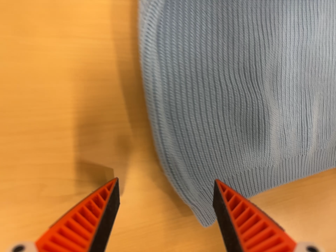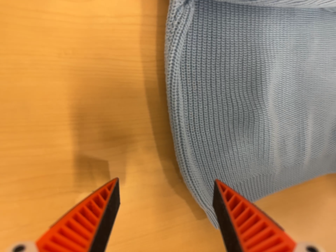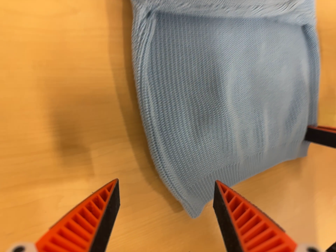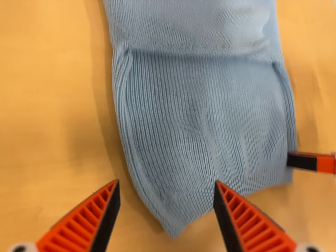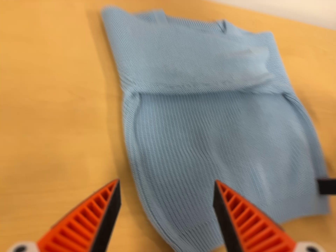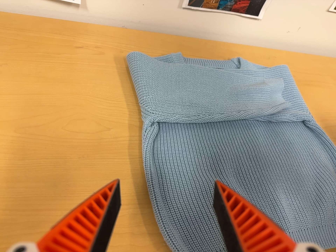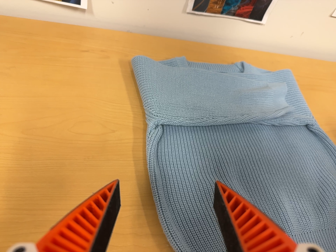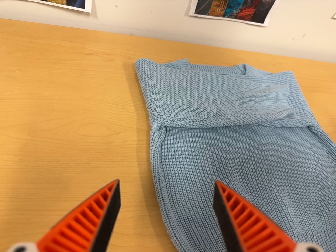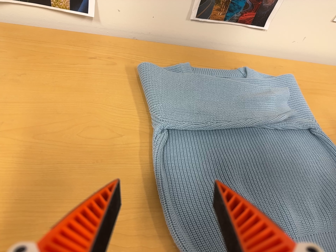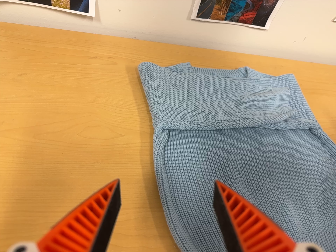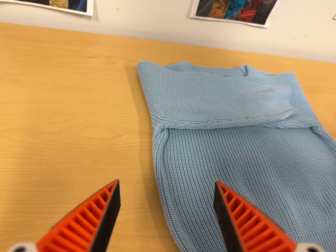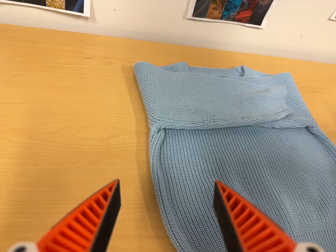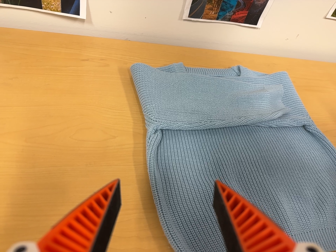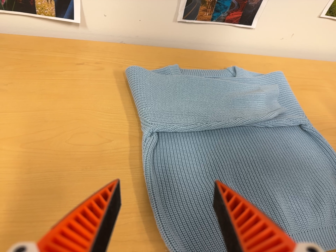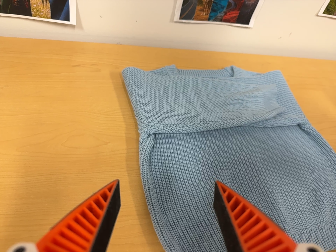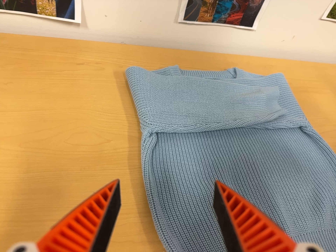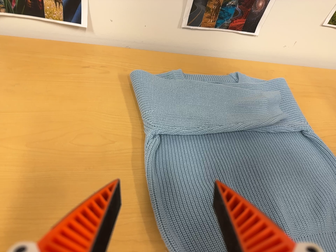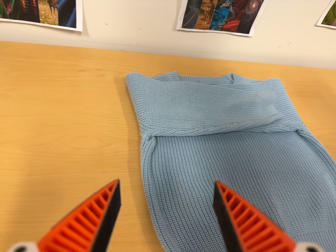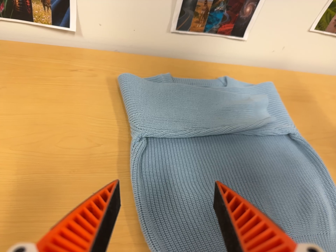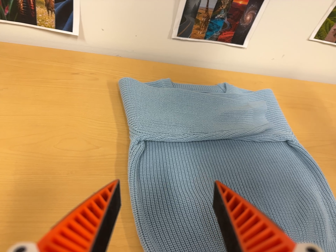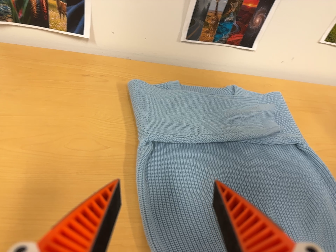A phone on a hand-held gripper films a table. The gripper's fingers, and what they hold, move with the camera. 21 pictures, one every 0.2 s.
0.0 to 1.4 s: The camera travels backward, toward the bottom of its view and to its right, about 18 cm. Its aim tips toward the top of its view by about 40 degrees, and the scene shifts downward. It rolls about its line of sight by about 15 degrees, and the scene rotates counterclockwise.
1.4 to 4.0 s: The camera shifts only a little, or ends up much as it began.
The film runs backward here.
